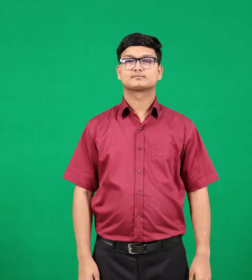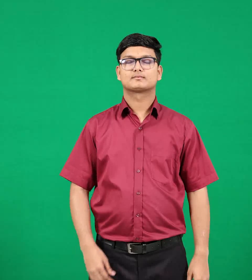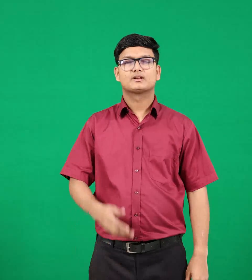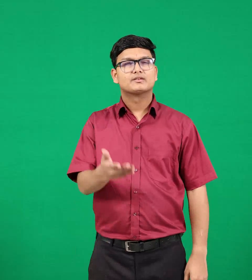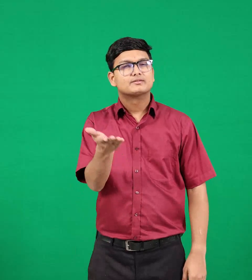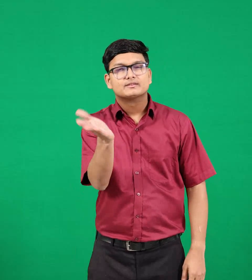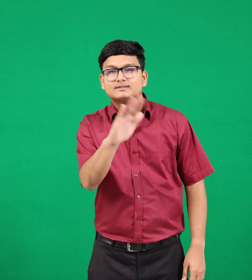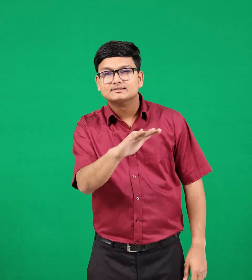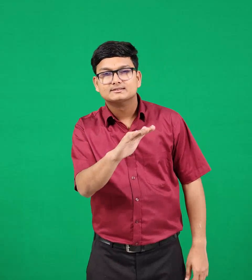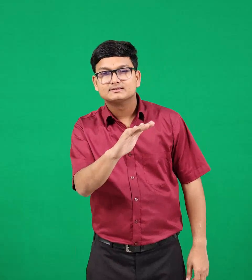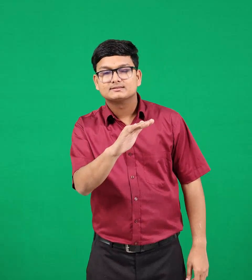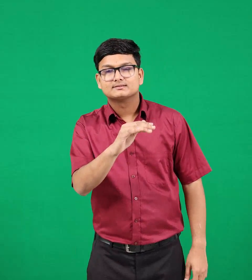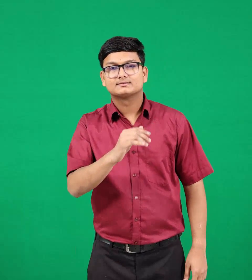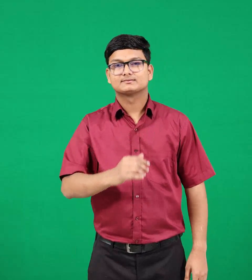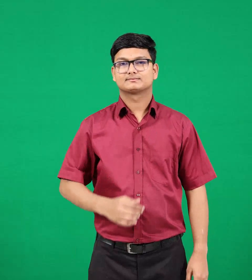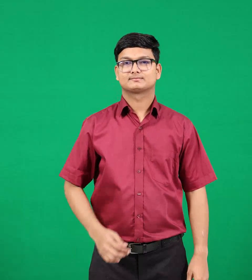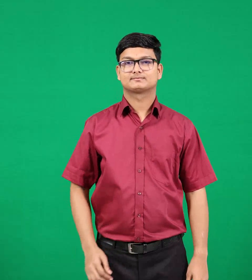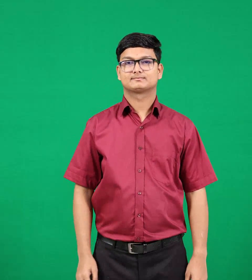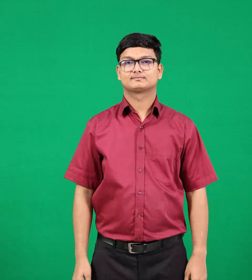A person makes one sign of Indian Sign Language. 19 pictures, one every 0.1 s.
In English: from
